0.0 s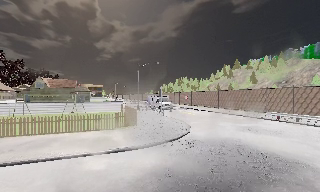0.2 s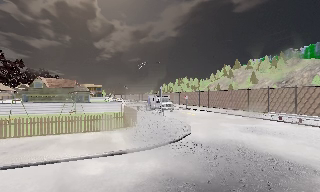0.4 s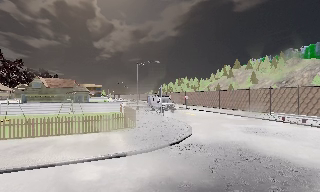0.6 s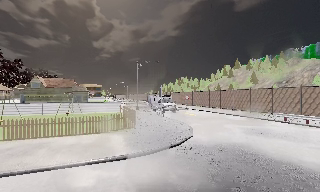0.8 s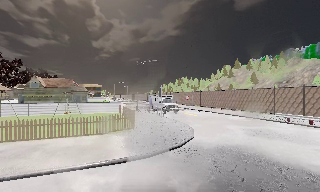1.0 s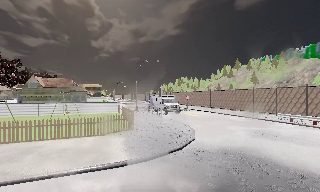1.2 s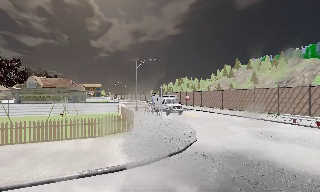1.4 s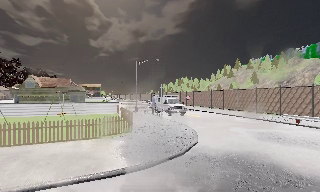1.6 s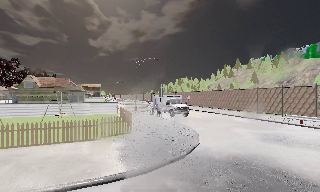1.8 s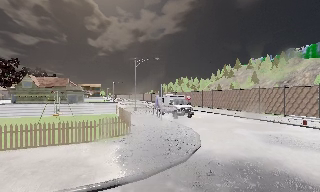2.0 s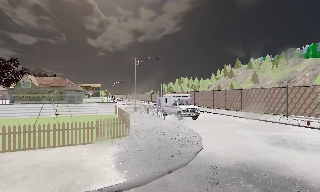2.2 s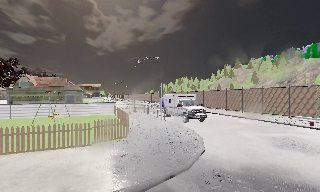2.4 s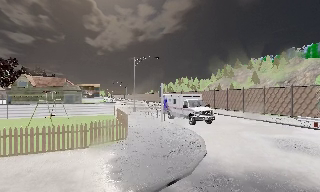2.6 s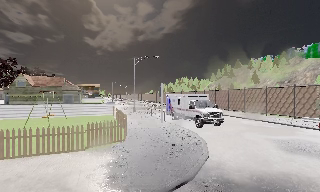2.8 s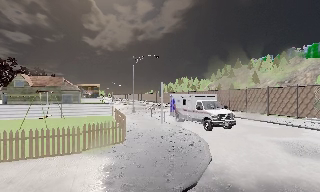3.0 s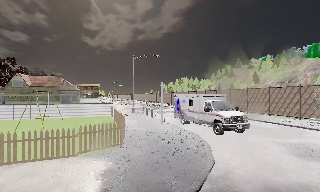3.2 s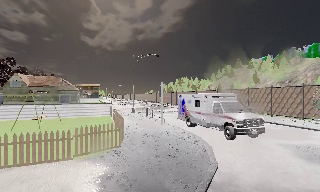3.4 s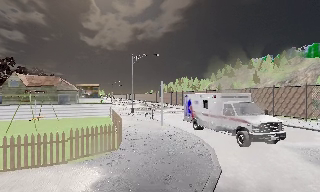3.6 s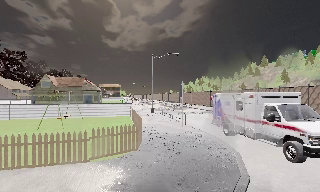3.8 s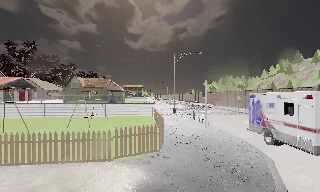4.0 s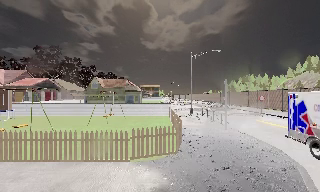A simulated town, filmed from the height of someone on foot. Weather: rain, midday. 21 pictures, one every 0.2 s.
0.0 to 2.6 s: The camera travels forward, about 4 m, so what stands in front looms larger.
2.6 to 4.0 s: The camera pans to its left, which is counterclockwise from overhead, by about 20 degrees. It travels forward, about 2 m, so what stands in front looms larger.
The film runs forward here.
